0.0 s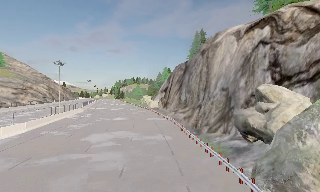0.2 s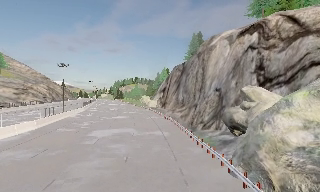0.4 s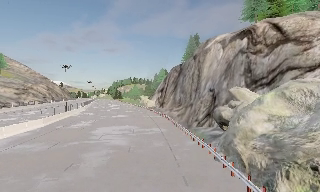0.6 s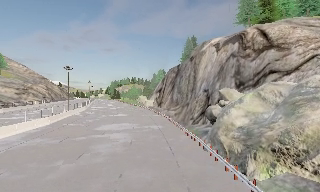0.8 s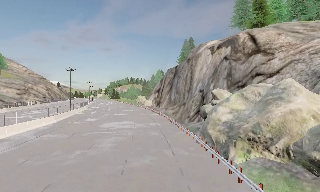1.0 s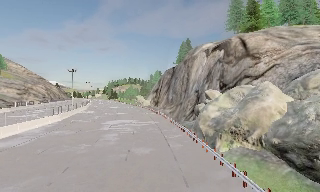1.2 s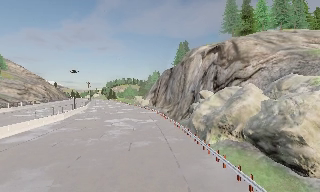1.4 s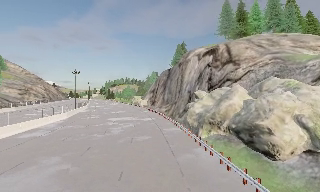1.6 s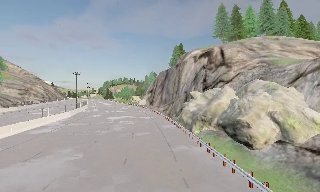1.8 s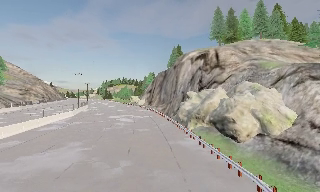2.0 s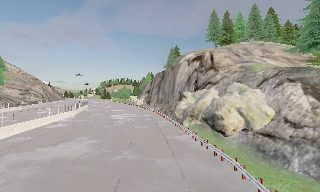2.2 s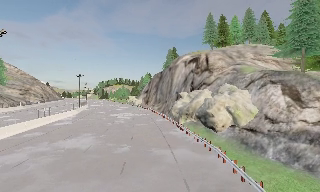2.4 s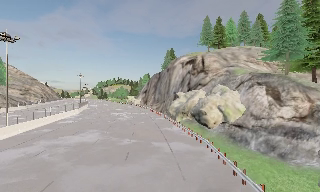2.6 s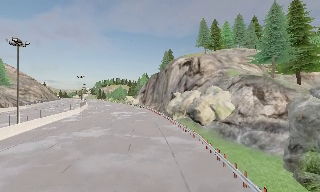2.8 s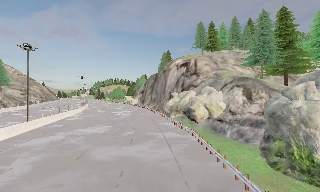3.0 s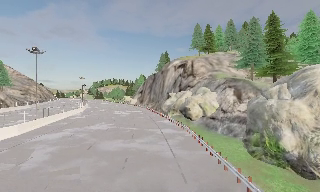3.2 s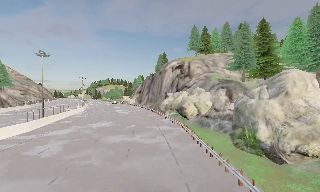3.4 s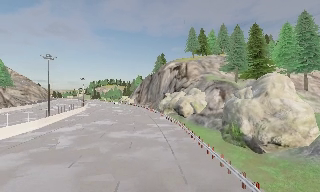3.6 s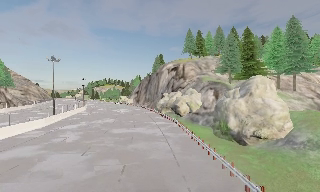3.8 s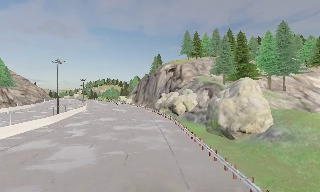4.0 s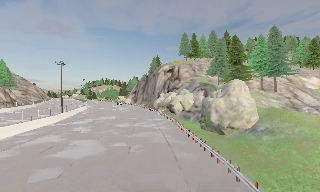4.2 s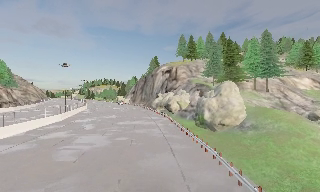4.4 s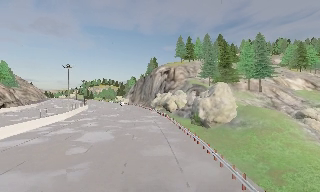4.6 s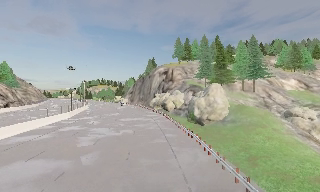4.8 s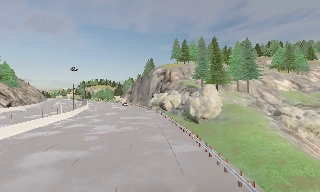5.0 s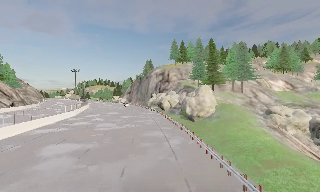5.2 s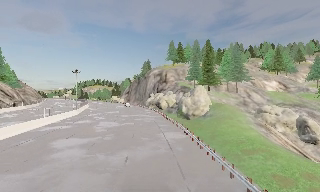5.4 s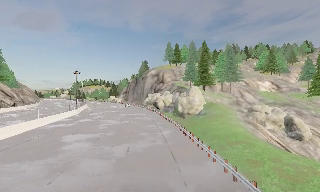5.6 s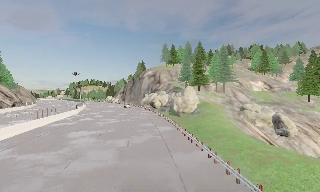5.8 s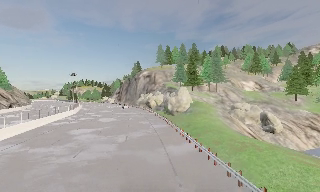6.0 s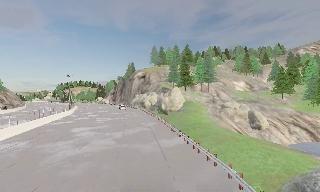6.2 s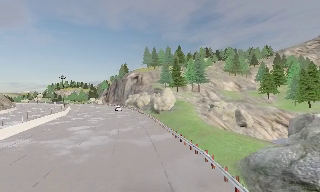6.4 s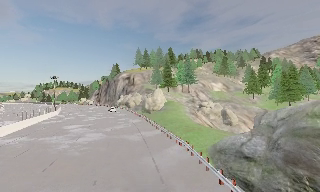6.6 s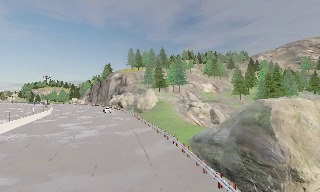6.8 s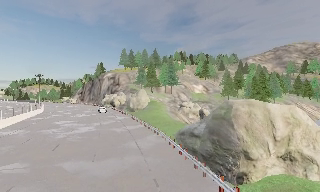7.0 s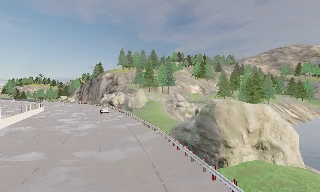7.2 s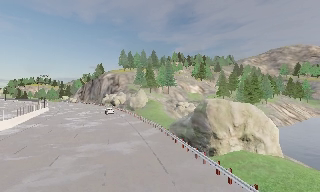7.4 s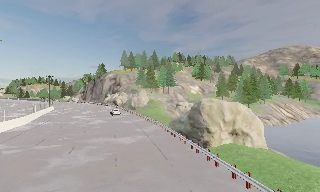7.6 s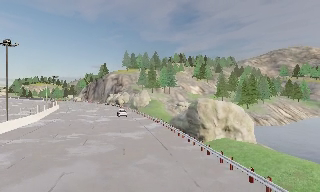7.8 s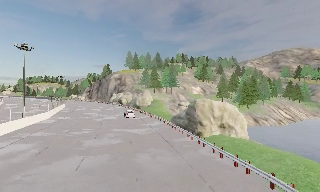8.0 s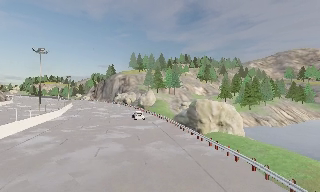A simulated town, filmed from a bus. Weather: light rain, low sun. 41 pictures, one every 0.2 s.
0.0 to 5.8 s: The scene slides to the left, as the camera pans about 20 degrees to its right. It travels backward, about 60 m, so what stands in front gets smaller.
5.8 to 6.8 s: The camera swings to its right by about 15 degrees, and the scene slides to the left. It travels backward, about 10 m, so what stands in front gets smaller.
6.8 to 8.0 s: The camera travels backward, about 12 m, so what stands in front gets smaller.
The film runs backward here.
